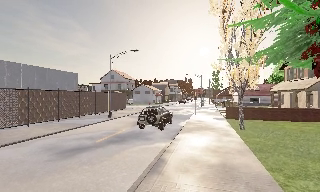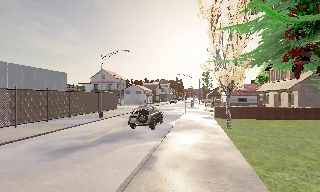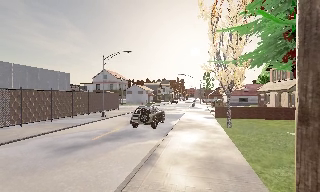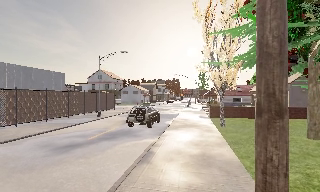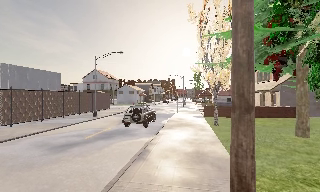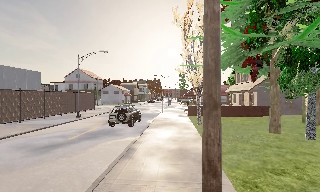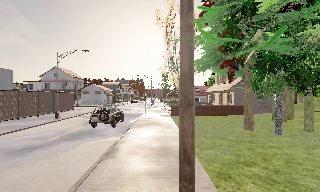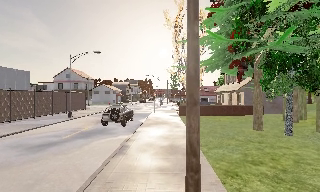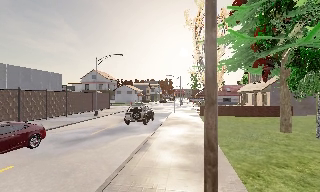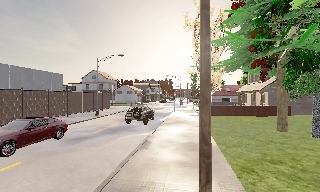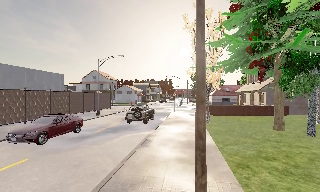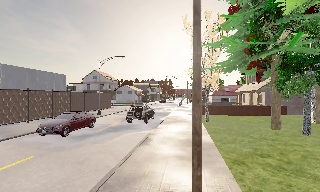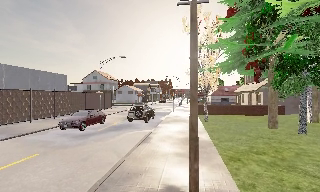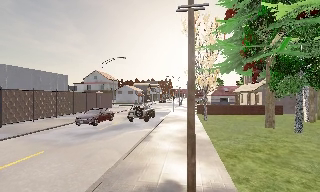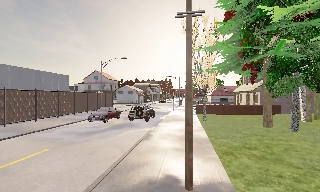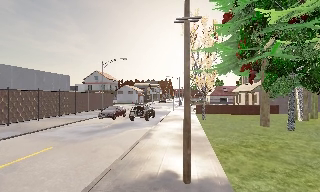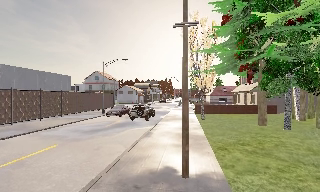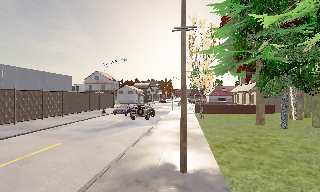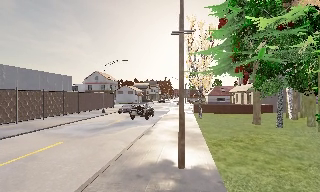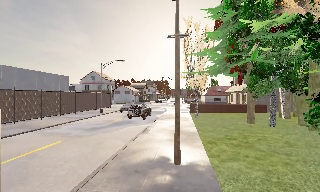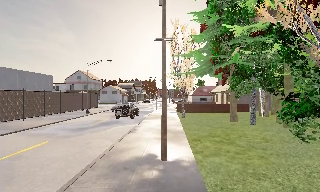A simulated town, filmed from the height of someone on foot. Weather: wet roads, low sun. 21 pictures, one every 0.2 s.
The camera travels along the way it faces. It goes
backward.
0.0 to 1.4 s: The scene slides to the left, as the camera pans about 15 degrees to its right. It travels backward, about 2 m, so what stands in front gets smaller.
1.4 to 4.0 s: The camera travels backward, about 4 m, so what stands in front gets smaller.
The film runs backward here.
